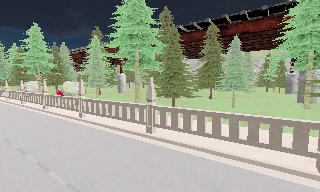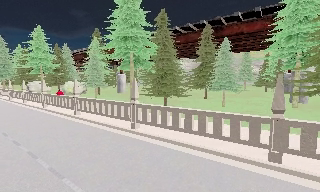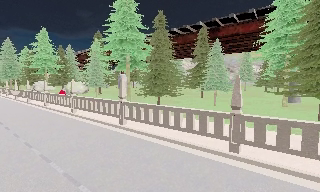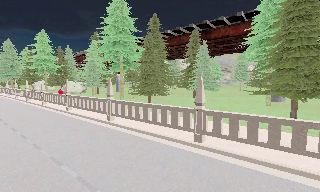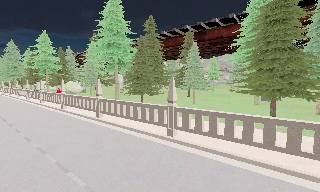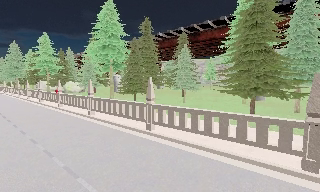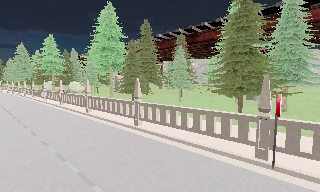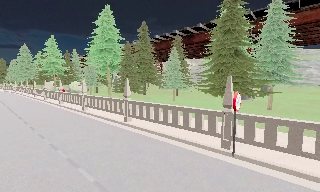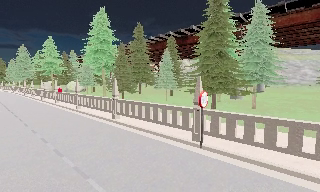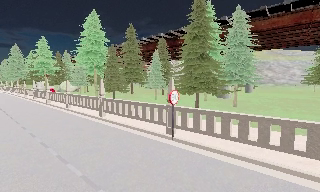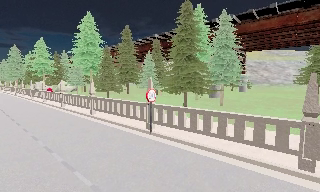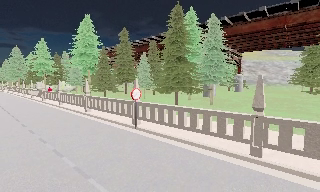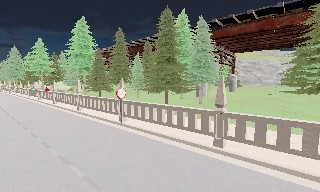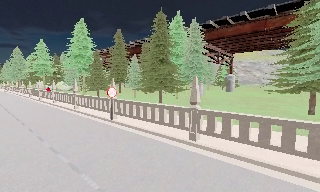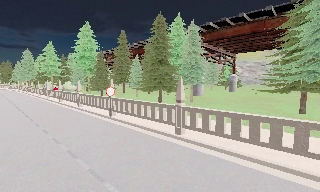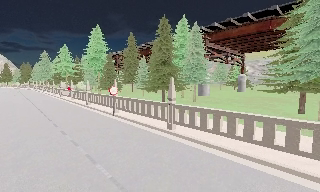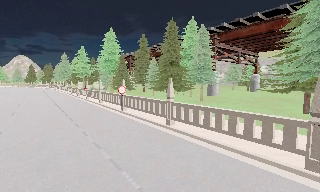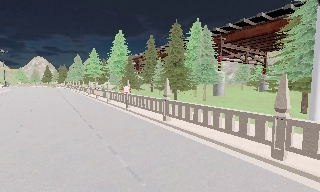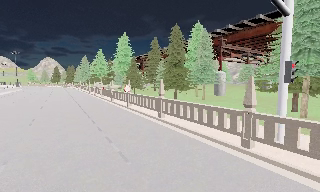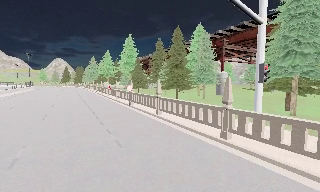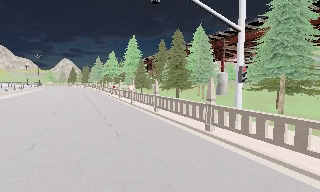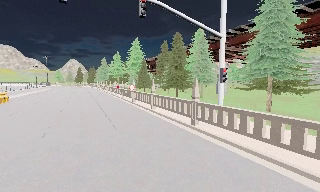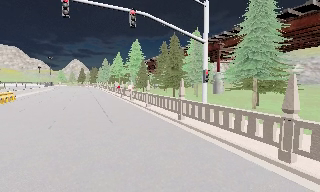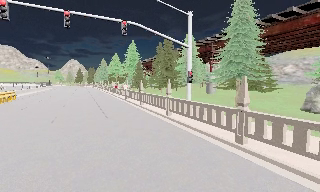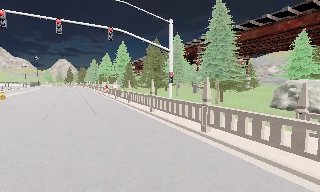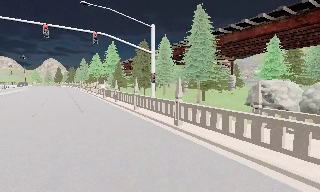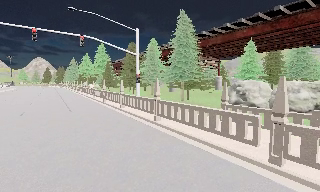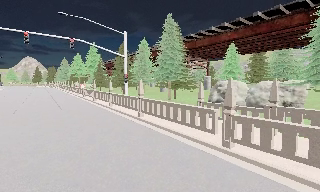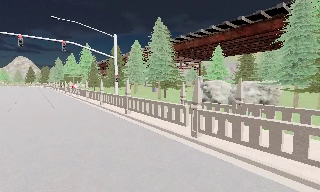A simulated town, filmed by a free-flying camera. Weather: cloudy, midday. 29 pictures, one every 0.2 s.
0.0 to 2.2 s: The camera travels to its right and backward, about 15 m, so close, fixed things drift to the left.
2.2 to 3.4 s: The camera pans to its left, which is counterclockwise from overhead, by about 15 degrees. It travels to its right and backward, about 7 m.
3.4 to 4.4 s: The camera travels backward and to its right, about 7 m, so what stands in front gets smaller.
4.4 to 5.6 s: The scene slides to the left, as the camera pans about 15 degrees to its right. It travels backward and to its right, about 9 m, so what stands in front gets smaller.
The film runs backward here.
